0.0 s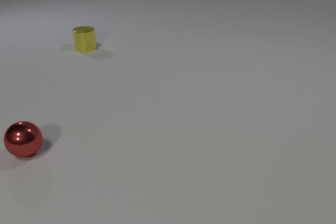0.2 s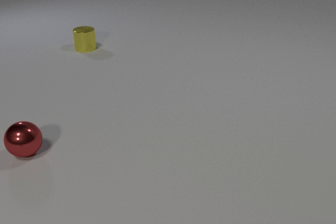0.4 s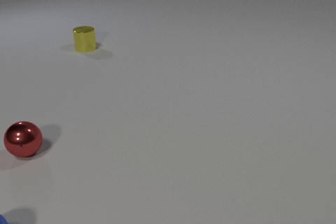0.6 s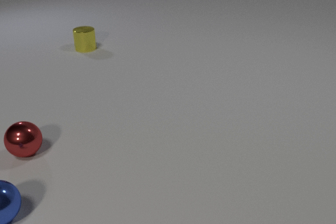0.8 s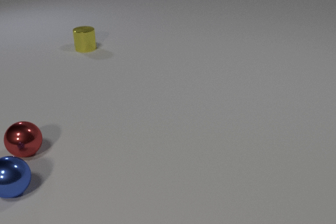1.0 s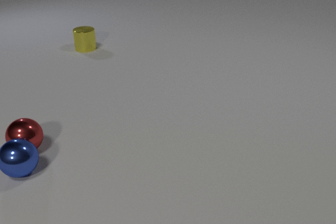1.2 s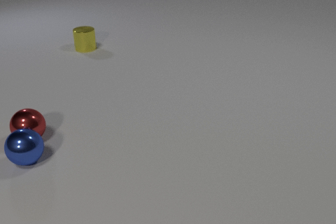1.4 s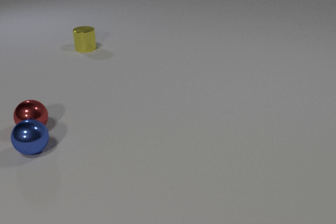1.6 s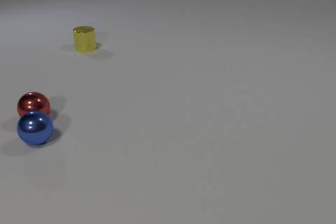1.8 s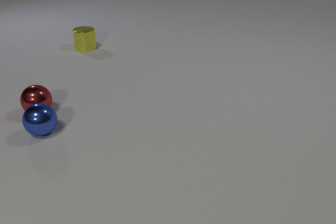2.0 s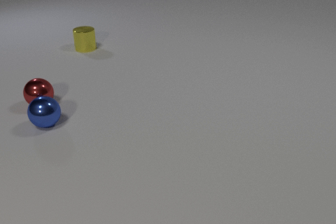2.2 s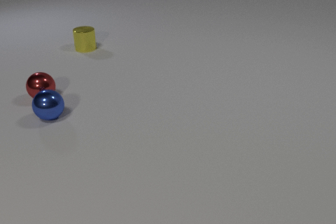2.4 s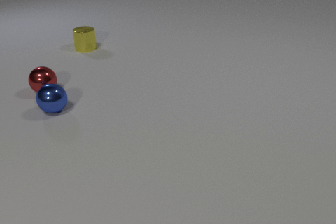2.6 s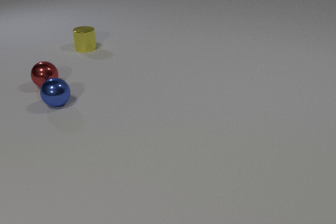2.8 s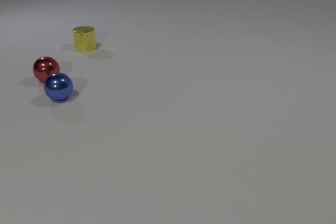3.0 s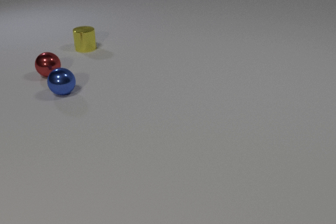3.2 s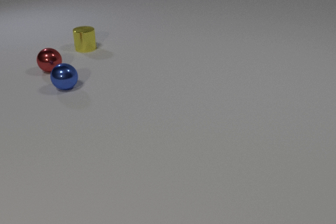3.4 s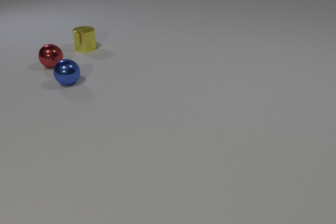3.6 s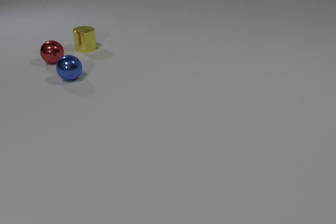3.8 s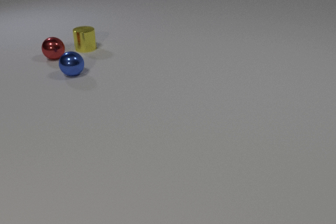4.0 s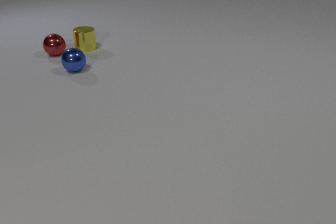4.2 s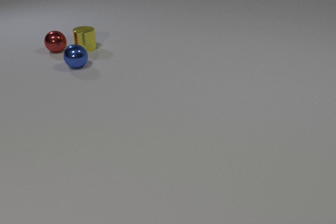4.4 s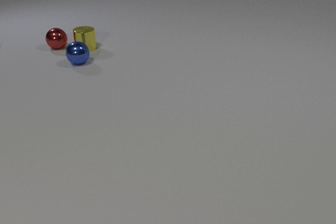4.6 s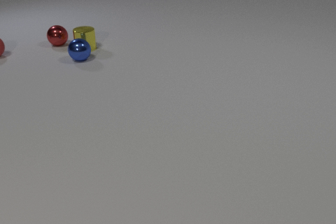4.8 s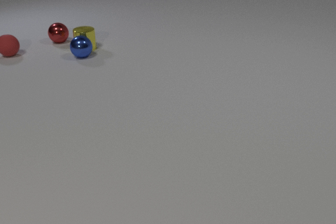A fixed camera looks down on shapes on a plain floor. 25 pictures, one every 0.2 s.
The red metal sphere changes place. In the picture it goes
away from the camera.
The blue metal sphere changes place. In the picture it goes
away from the camera.
0.0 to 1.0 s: The blue metal sphere comes in at the bottom edge, rolls away from the camera. The blue metal sphere and the red metal sphere collide.
1.0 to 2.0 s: The blue metal sphere rolls away from the camera. The red metal sphere rolls away from the camera.
2.0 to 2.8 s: The blue metal sphere rolls away from the camera. The red metal sphere rolls away from the camera.
2.8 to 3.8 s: The blue metal sphere rolls away from the camera. The red metal sphere rolls away from the camera.
3.8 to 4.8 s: The blue metal sphere rolls away from the camera. The red metal sphere rolls away from the camera. The red rubber sphere comes in at the left edge, rolls to the right. The blue metal sphere and the yellow metal cylinder collide.
What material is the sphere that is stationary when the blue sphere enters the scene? metal.
What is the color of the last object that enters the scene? red.
Are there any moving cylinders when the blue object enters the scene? no.
